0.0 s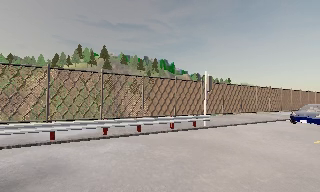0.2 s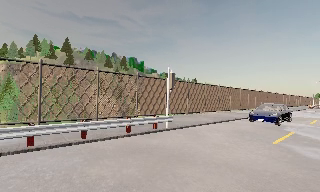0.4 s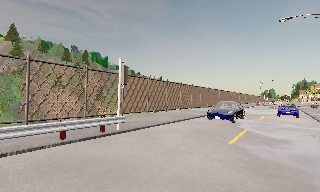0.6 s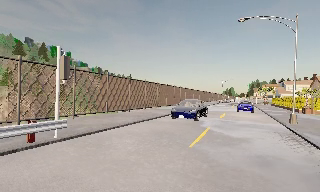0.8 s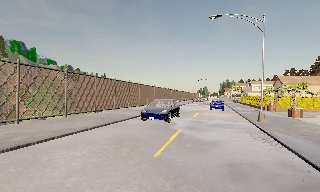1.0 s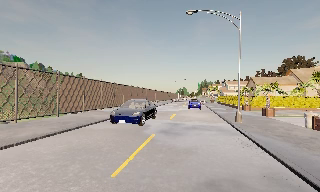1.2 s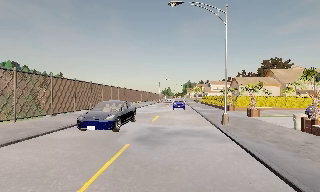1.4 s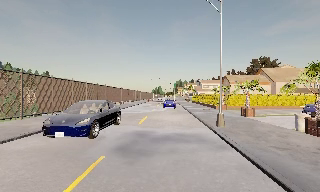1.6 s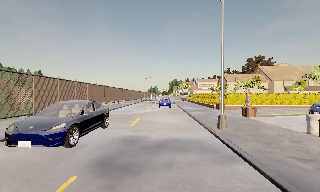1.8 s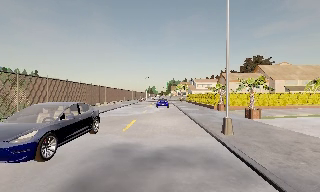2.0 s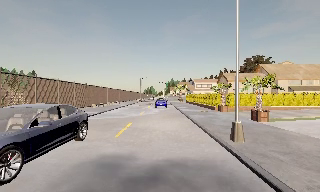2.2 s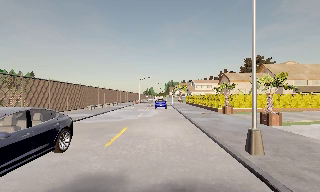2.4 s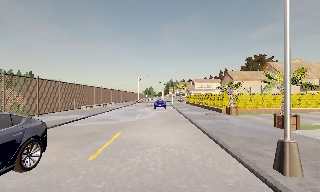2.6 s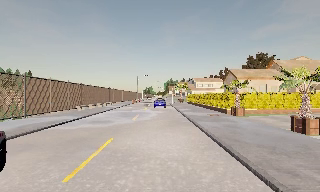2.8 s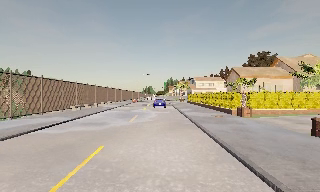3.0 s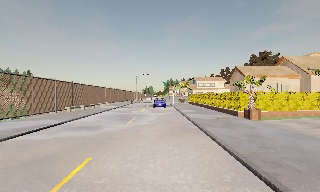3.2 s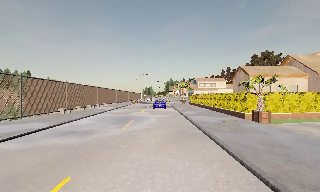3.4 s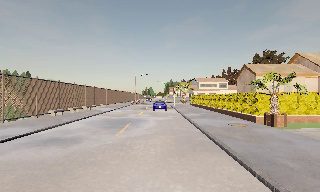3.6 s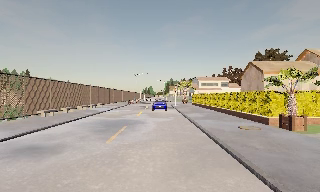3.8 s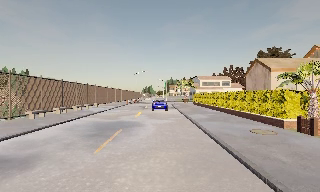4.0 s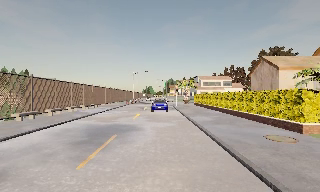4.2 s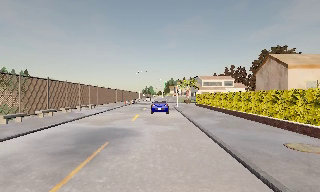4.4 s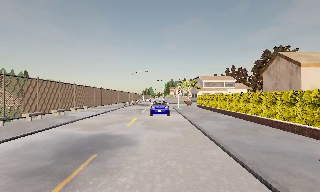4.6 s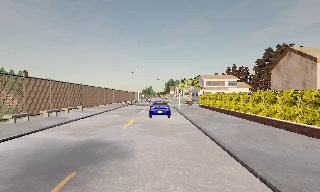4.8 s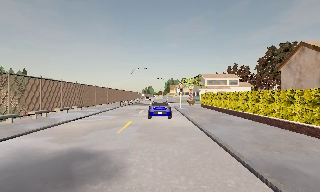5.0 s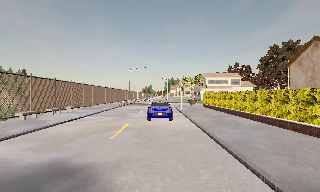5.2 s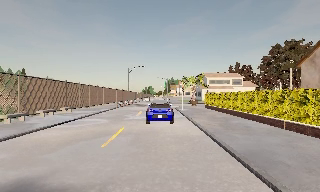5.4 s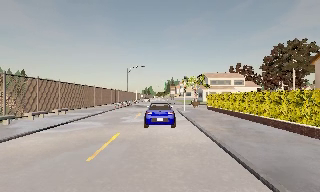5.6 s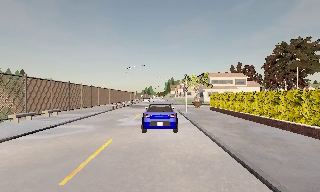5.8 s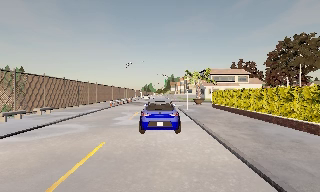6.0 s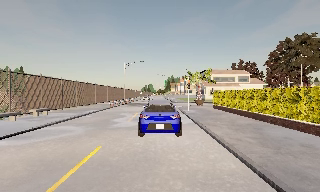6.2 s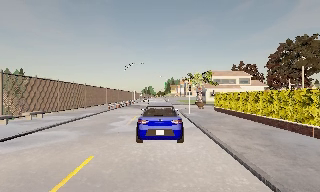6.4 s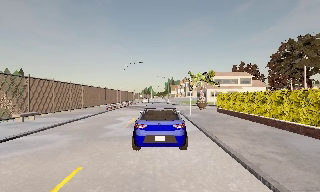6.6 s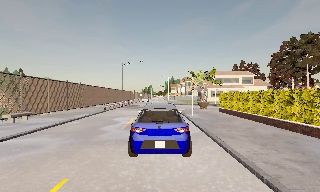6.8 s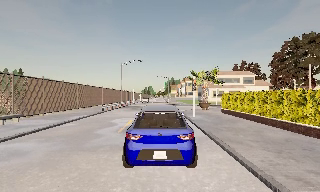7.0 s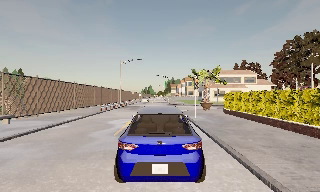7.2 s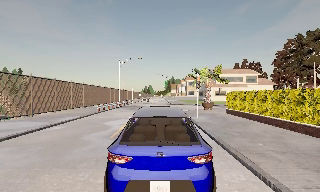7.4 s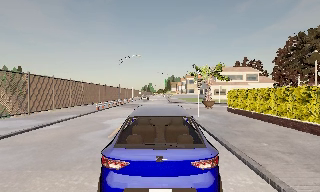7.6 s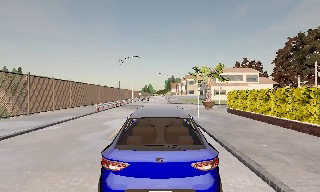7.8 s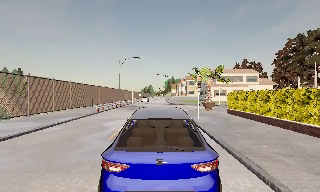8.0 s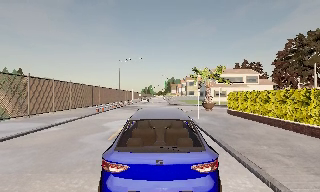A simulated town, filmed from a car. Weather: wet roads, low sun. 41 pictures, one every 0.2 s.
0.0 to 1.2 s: The camera pans to its right, which is clockwise from overhead, by about 55 degrees. It travels forward and to its right, about 7 m.
1.2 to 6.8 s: The camera travels forward, about 30 m, so what stands in front looms larger.
6.8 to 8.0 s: The camera travels forward, about 1.5 m, so what stands in front looms larger. It loses speed.
The film runs forward here.
